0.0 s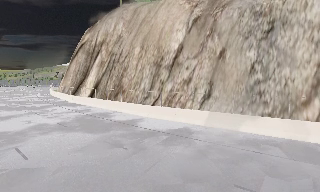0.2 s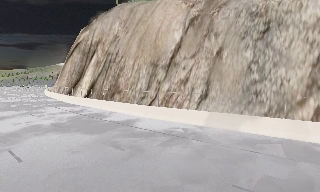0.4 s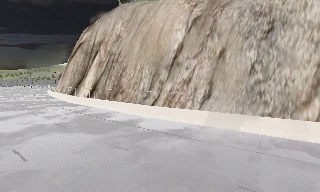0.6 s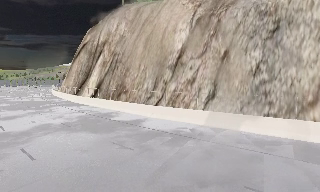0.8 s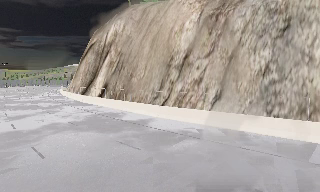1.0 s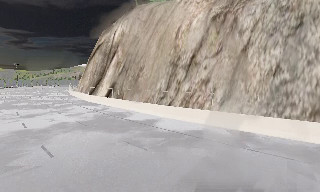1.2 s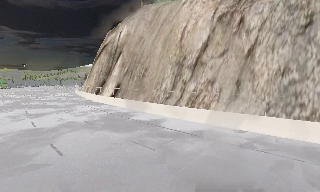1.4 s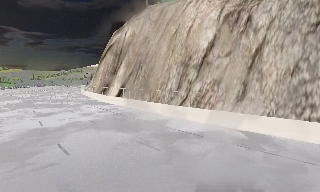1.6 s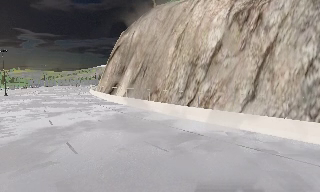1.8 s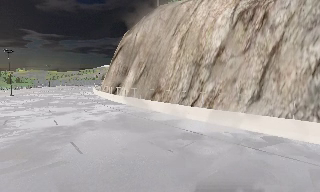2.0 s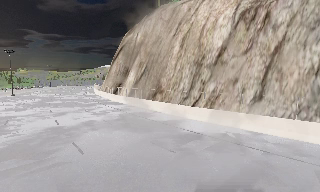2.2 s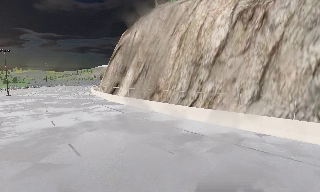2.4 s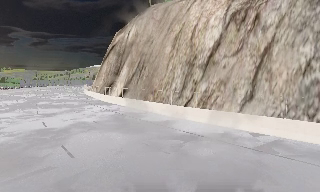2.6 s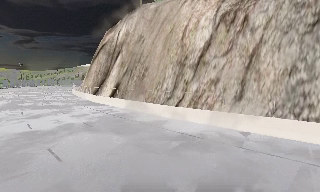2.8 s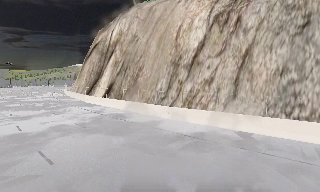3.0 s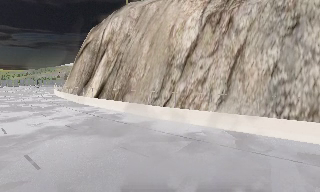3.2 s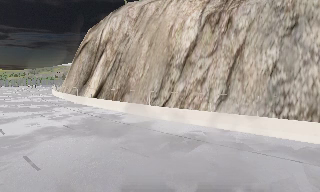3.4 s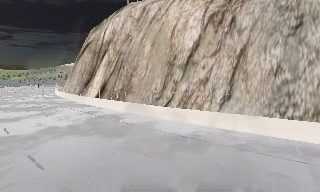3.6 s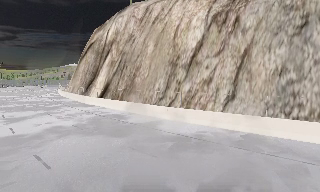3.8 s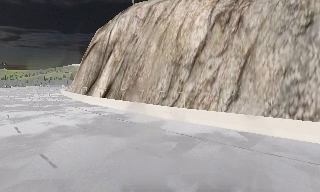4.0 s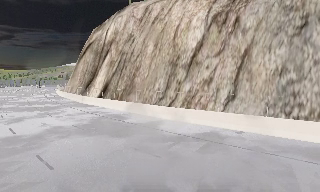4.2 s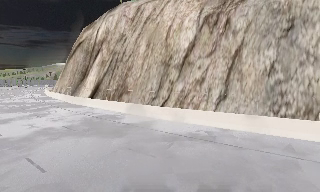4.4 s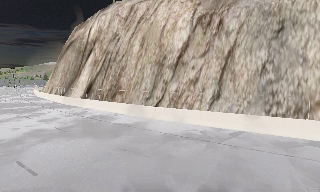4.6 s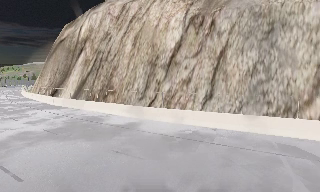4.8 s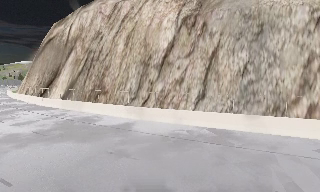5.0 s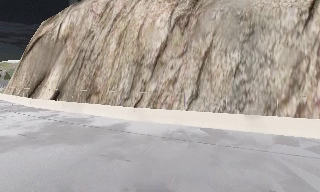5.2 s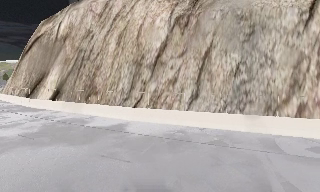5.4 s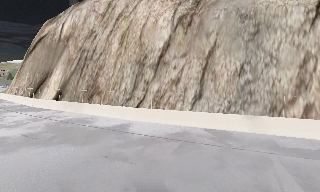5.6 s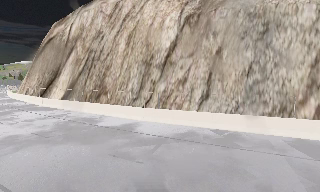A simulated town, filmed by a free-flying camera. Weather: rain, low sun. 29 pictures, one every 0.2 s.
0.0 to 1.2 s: The camera travels to its left, about 0.5 m, so close, fixed things drift to the right.
1.2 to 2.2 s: The camera shifts only a little, or ends up much as it began.
2.2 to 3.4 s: The scene slides to the left, as the camera pans about 10 degrees to its right.
3.4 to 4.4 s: The camera travels to its left, about 0.5 m.
4.4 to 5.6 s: The camera shifts only a little, or ends up much as it began.
The film runs forward here.
